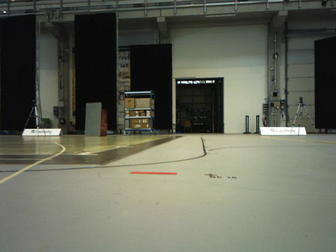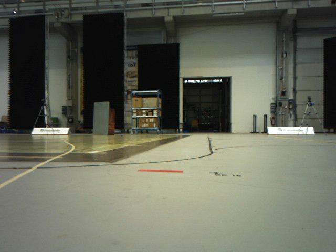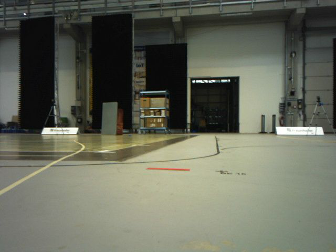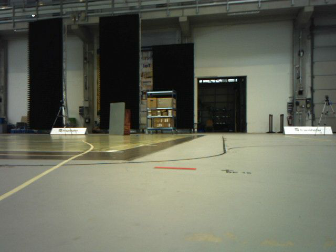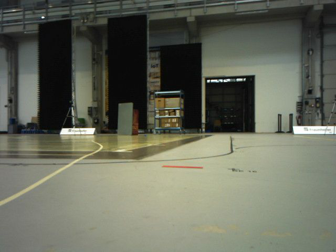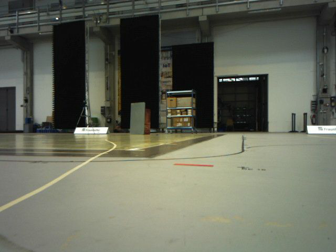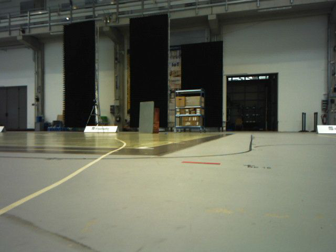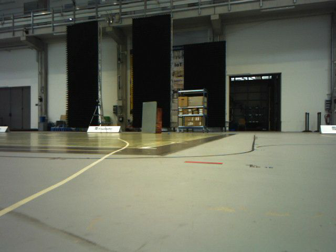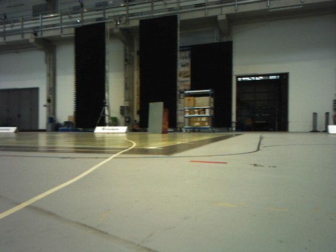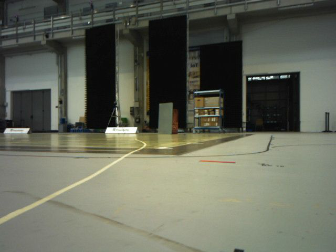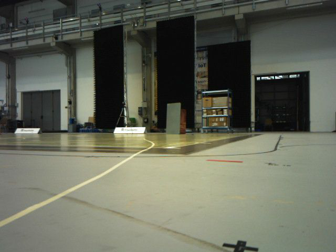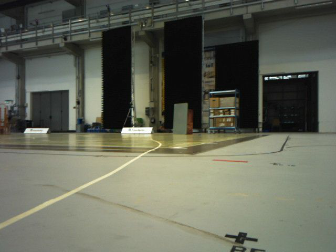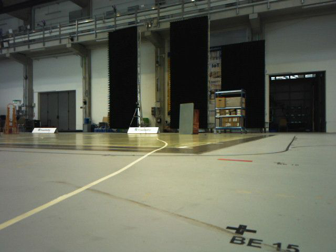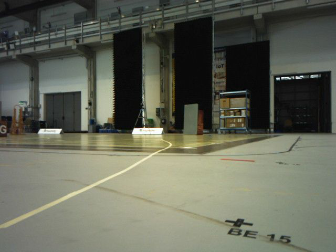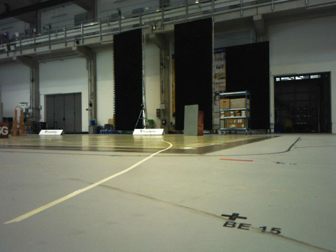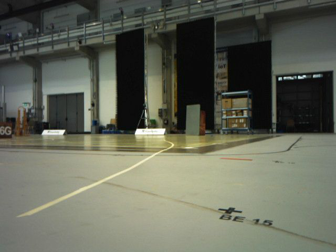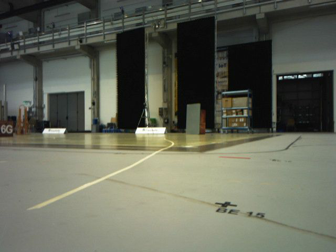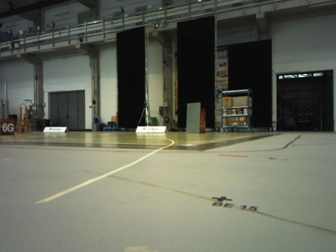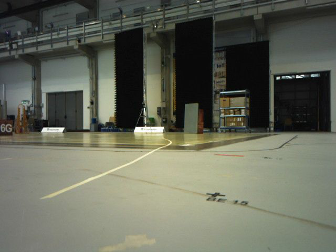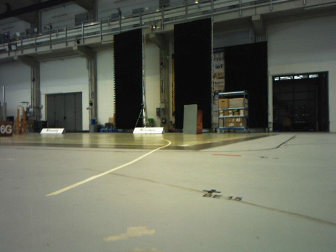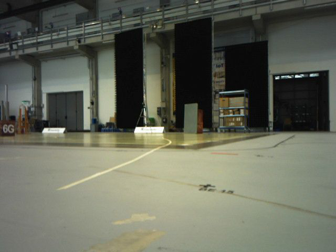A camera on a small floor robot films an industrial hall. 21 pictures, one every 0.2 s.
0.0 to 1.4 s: The scene slides to the right, as the camera pans about 10 degrees to its left. It travels backward, about 0.3 m, so what stands in front gets smaller.
1.4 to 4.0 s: The camera travels backward, about 0.5 m, so what stands in front gets smaller.
The film runs backward here.
